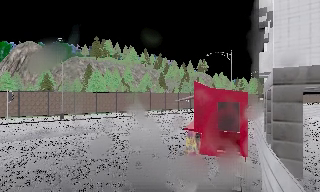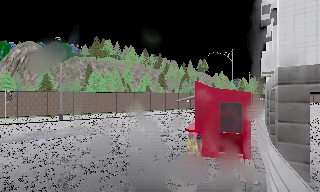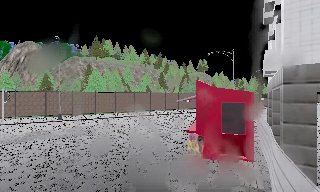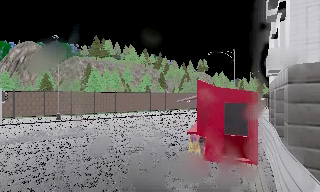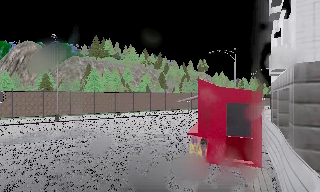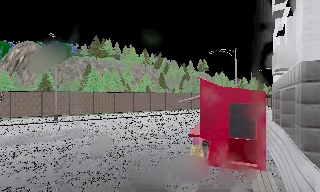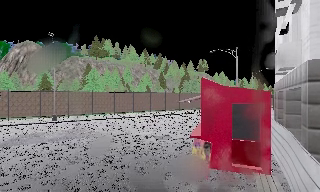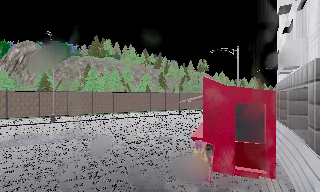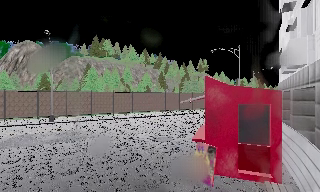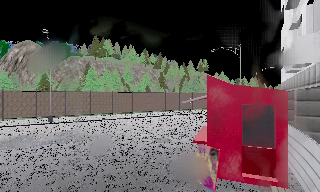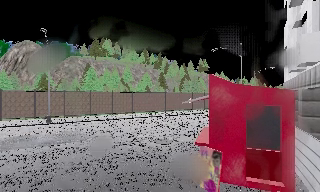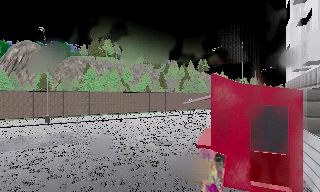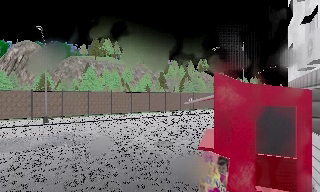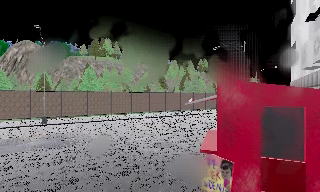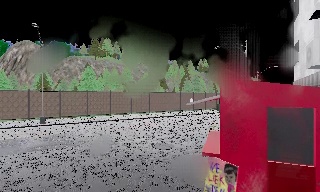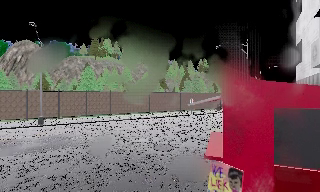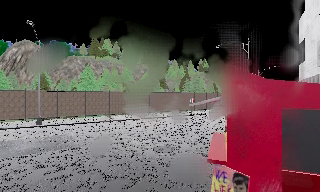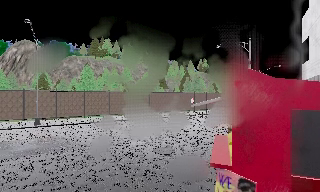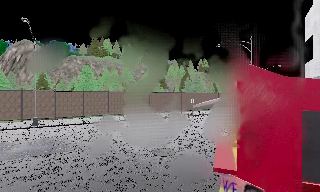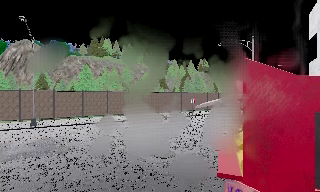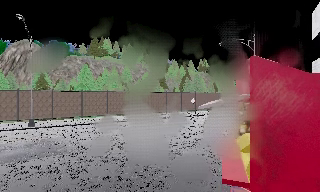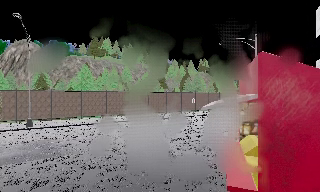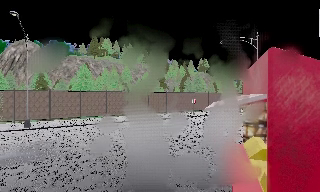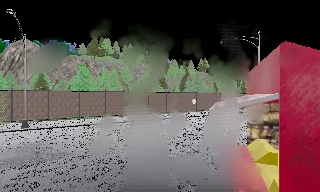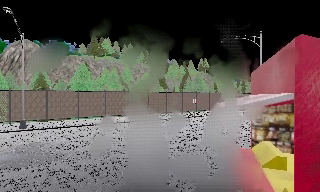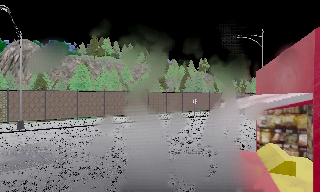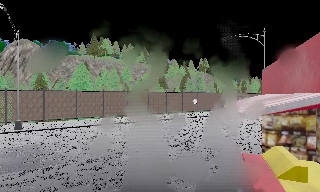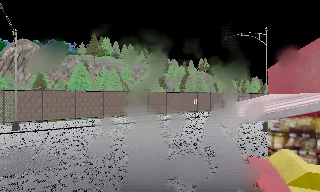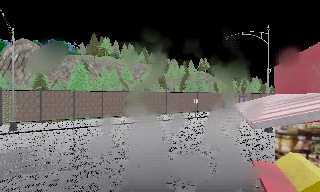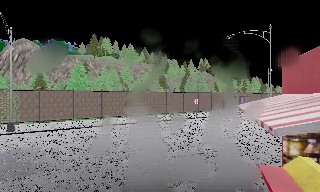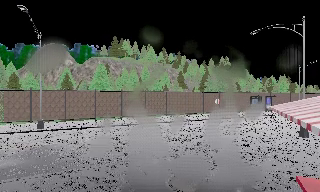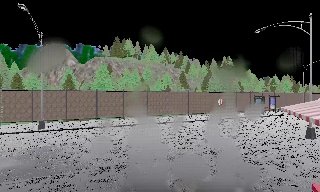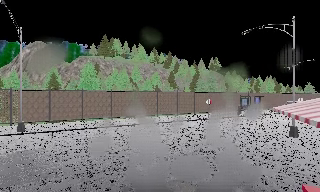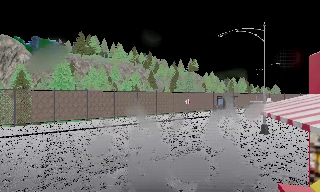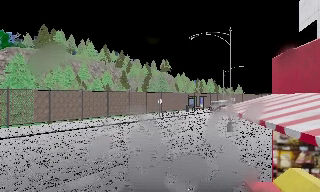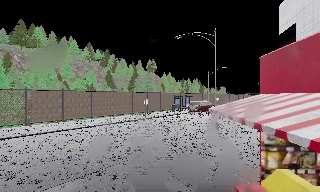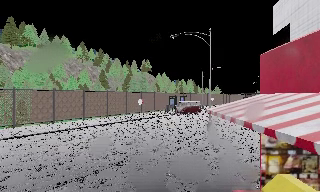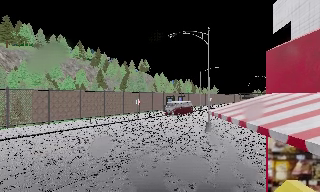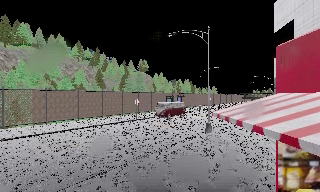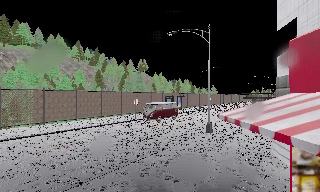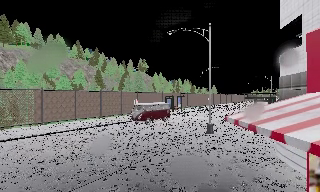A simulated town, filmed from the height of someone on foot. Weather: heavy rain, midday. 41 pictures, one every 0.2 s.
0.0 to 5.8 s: The camera travels forward, about 6 m, so what stands in front looms larger.
5.8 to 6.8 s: The scene slides to the left, as the camera pans about 15 degrees to its right. It travels forward, about 1 m, so what stands in front looms larger.
6.8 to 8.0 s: The camera travels forward, about 1 m, so what stands in front looms larger.
The film runs forward here.
